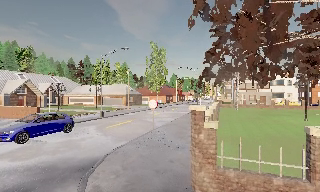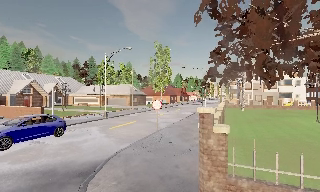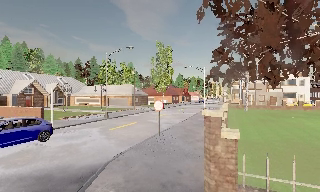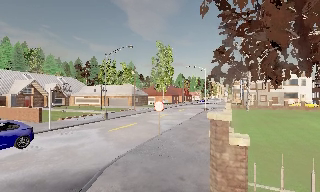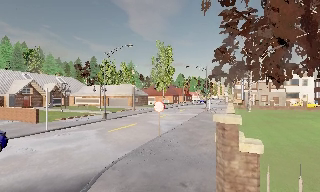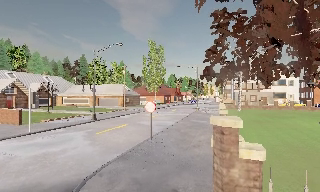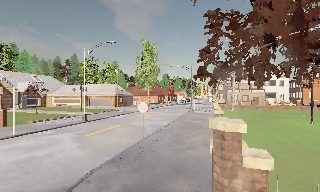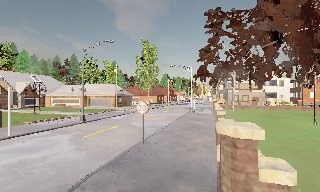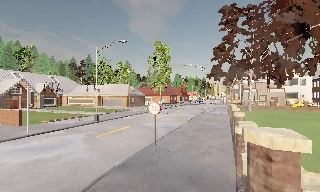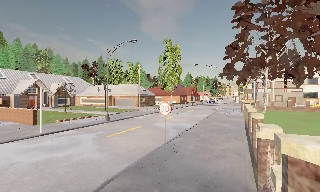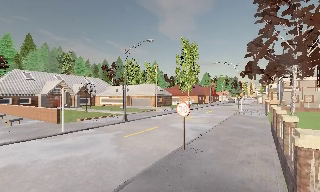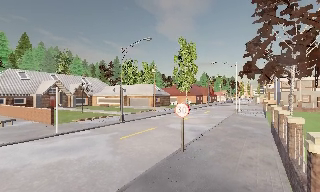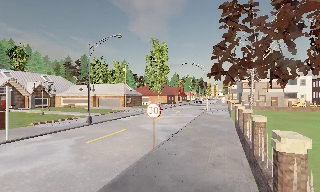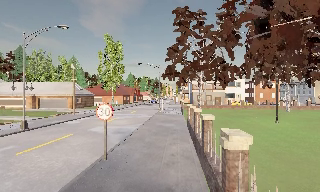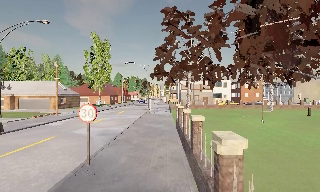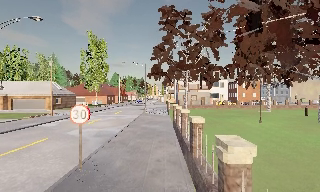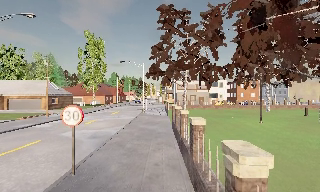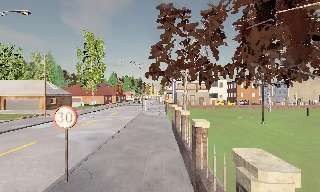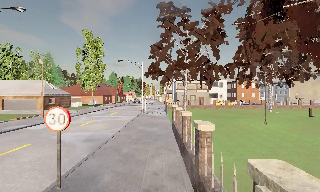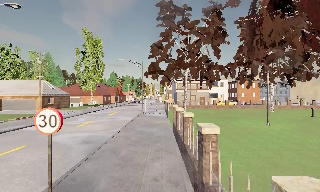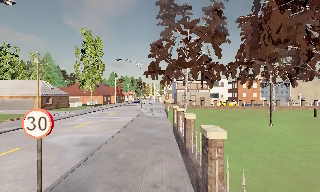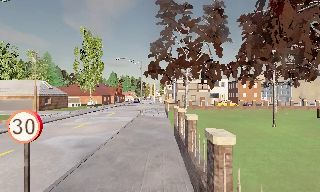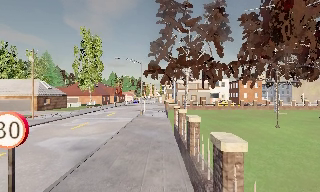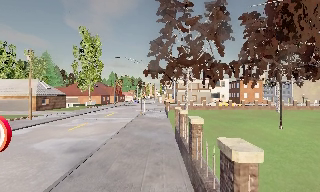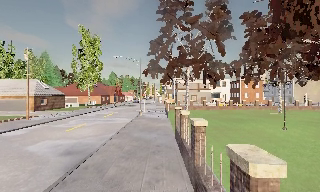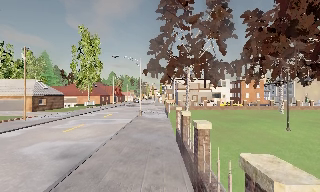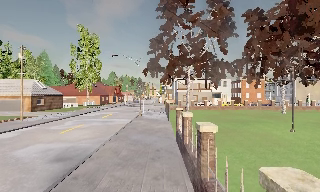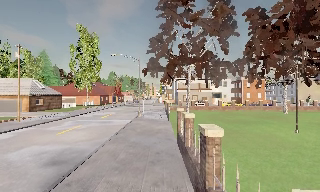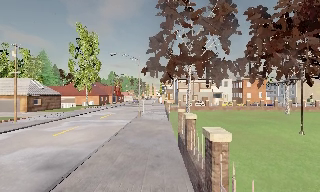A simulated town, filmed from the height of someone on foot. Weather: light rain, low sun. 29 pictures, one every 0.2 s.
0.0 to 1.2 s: The camera travels forward, about 2 m, so what stands in front looms larger.
1.2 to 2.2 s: The camera swings to its left by about 15 degrees, and the scene slides to the right. It travels forward, about 1.5 m, so what stands in front looms larger.
2.2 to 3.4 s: The scene slides to the left, as the camera pans about 30 degrees to its right. It travels forward, about 2 m.
3.4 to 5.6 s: The camera travels forward, about 4 m, so what stands in front looms larger.
The film runs forward here.
